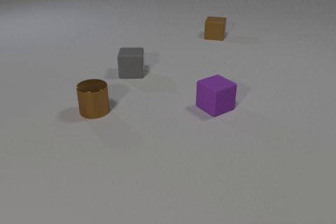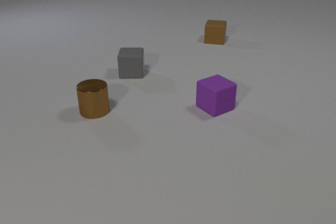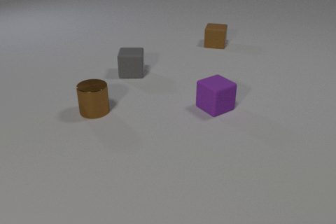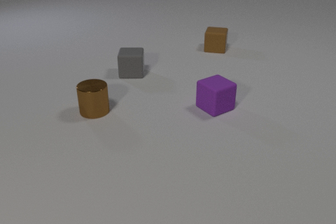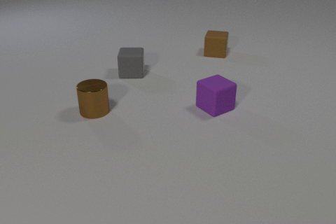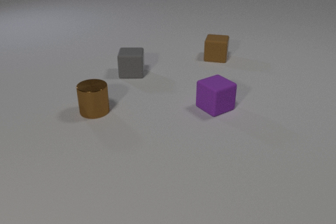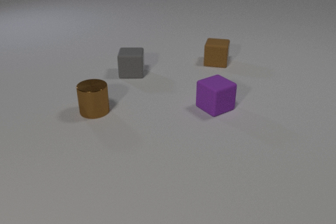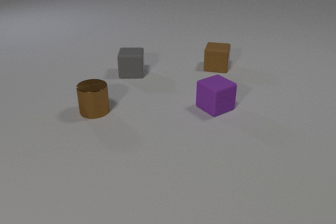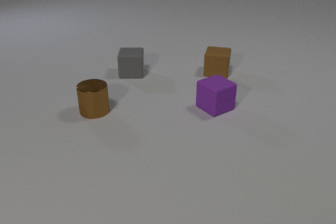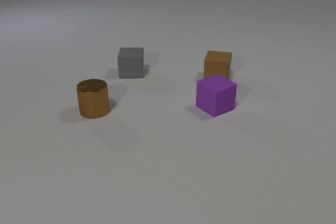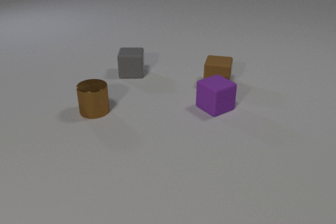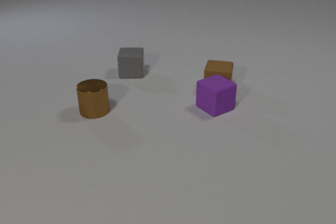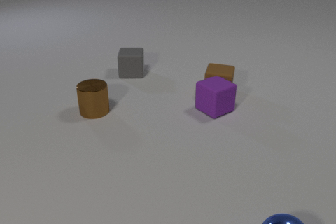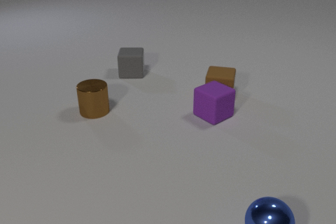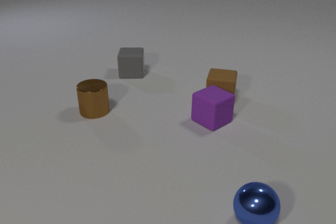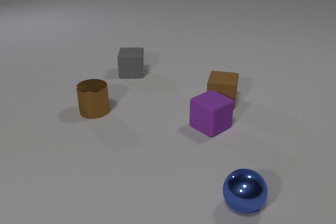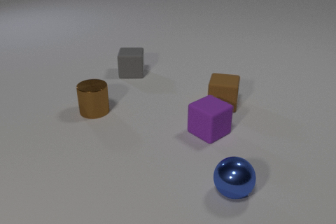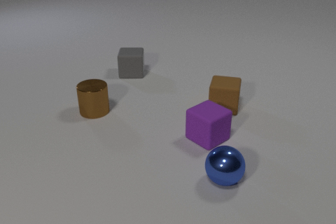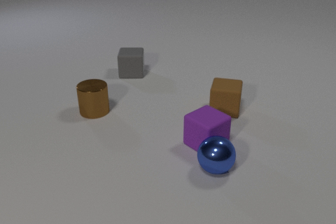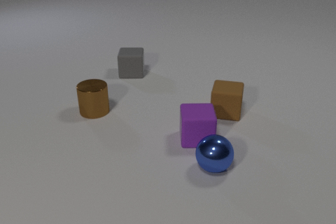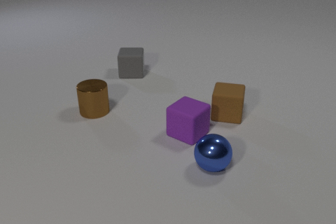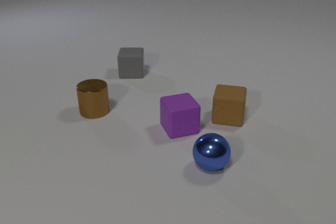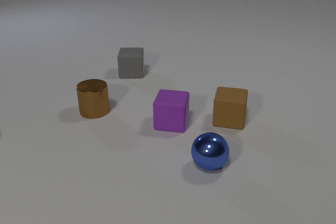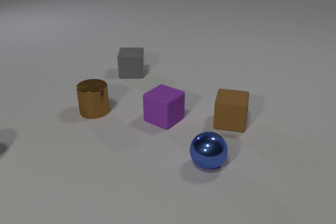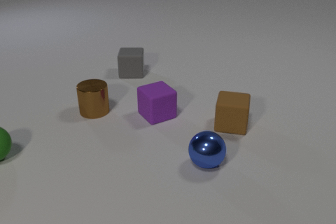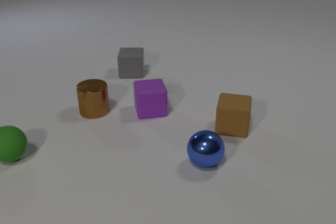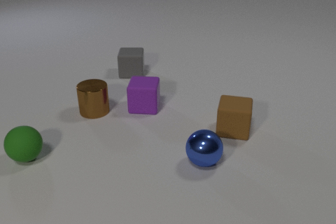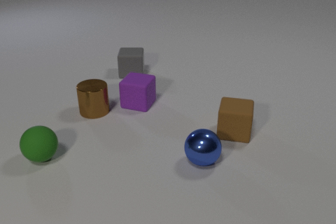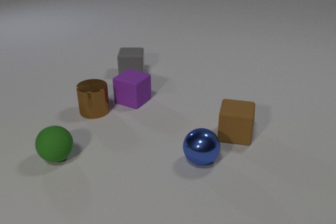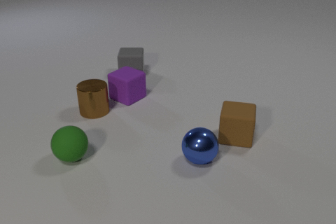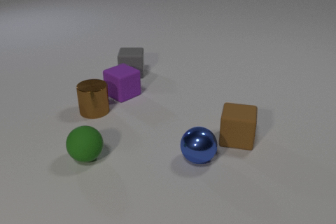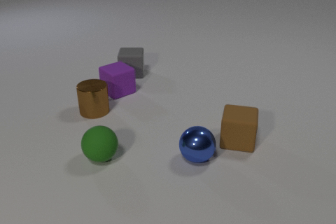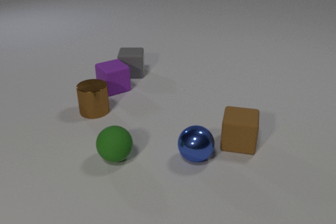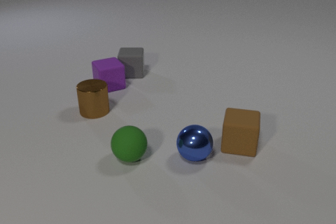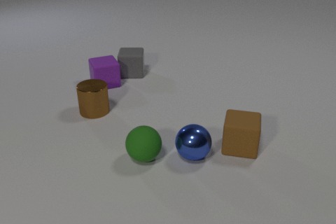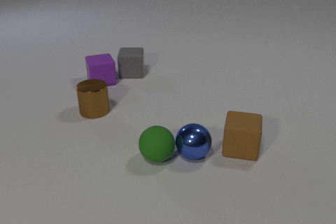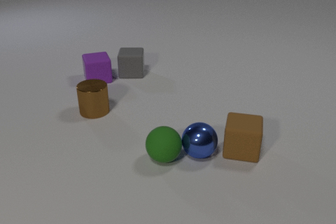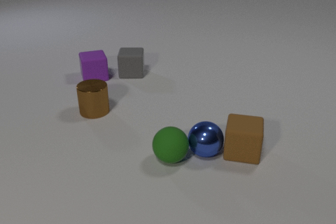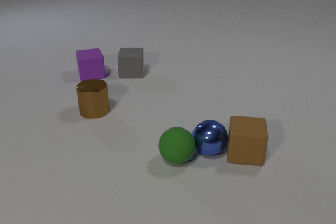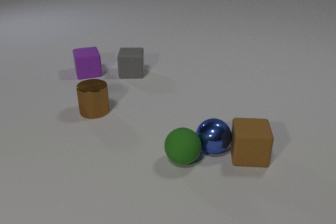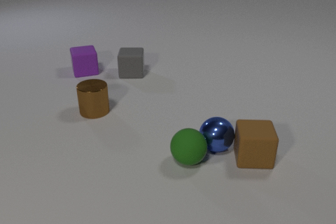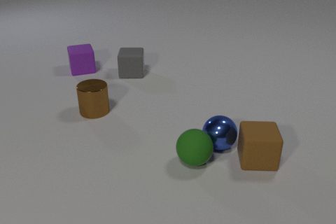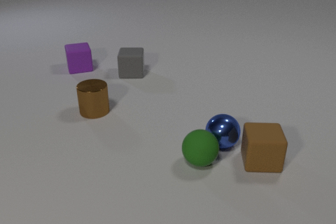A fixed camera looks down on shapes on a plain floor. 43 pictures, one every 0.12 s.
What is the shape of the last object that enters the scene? sphere.
How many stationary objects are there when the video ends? 2.
Are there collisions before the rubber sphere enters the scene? yes.
0.00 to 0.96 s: The brown rubber cube slides toward the camera.
0.96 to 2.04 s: The brown rubber cube slides toward the camera. The purple rubber cube slides toward the camera. The blue metal sphere comes in at the bottom edge, rolls away from the camera and to the left. The brown rubber cube and the purple rubber cube collide.
2.04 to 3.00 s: The brown rubber cube slides toward the camera. The purple rubber cube slides to the left and away from the camera. The blue metal sphere rolls away from the camera and to the left. The green rubber sphere comes in at the left edge, rolls to the right and toward the camera. The purple rubber cube and the blue metal sphere collide.
3.00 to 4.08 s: The brown rubber cube slides toward the camera. The purple rubber cube slides away from the camera and to the left. The blue metal sphere rolls to the left and away from the camera. The green rubber sphere rolls to the right.
4.08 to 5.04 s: The brown rubber cube slides to the right and toward the camera. The purple rubber cube slides away from the camera and to the left. The blue metal sphere rolls to the right and away from the camera. The green rubber sphere rolls to the right. The blue metal sphere and the green rubber sphere collide. The brown rubber cube and the blue metal sphere collide.
